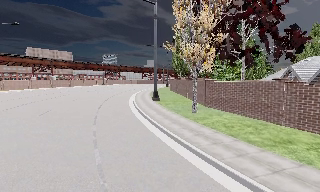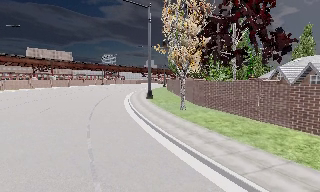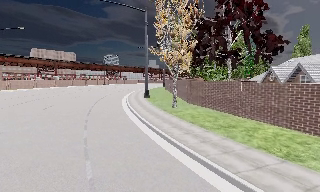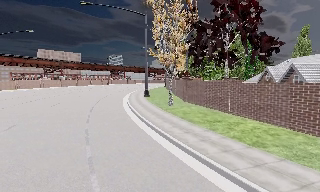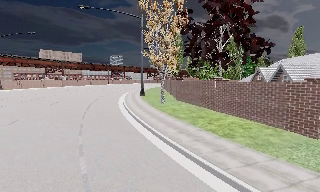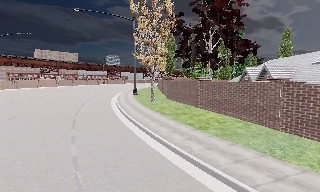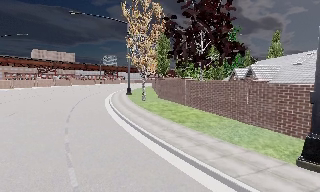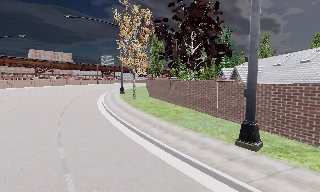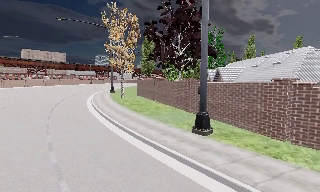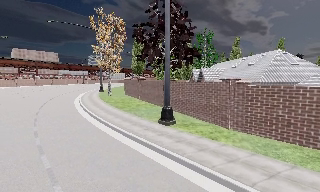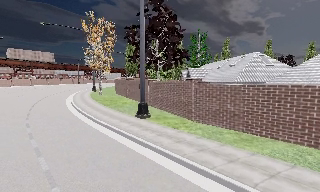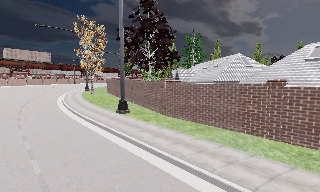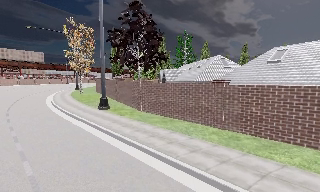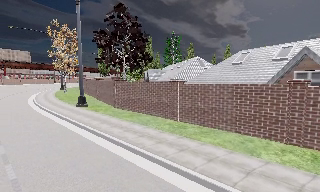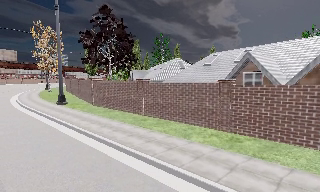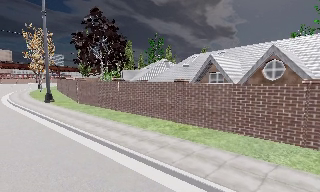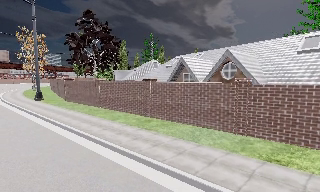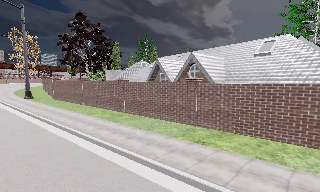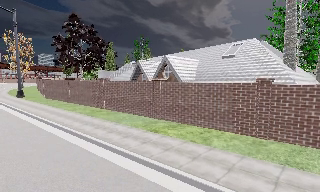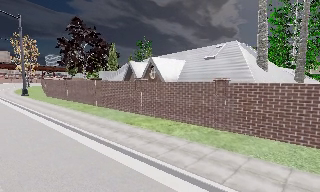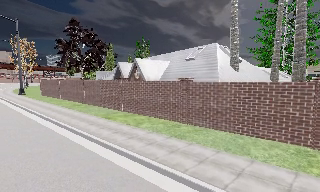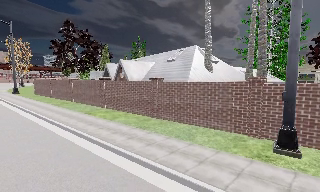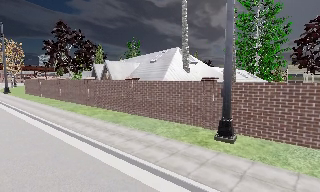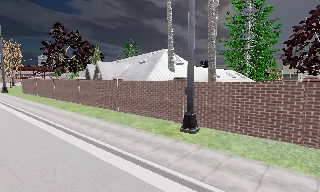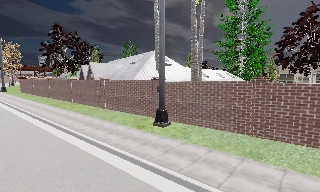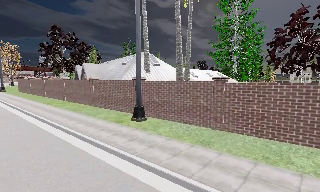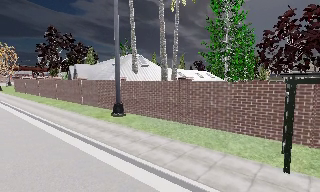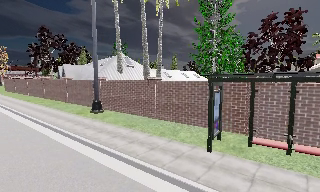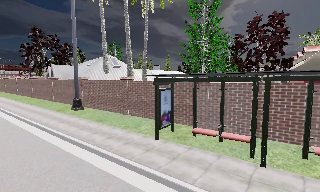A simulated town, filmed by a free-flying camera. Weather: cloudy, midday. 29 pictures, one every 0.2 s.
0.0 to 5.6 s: The camera swings to its right by about 15 degrees, and the scene slides to the left. It travels to its right and backward, about 50 m, so close, fixed things drift to the left.
The film runs backward here.
